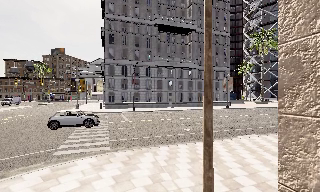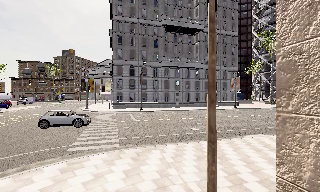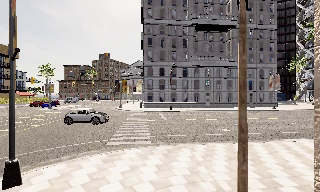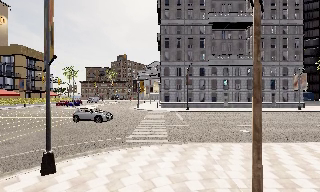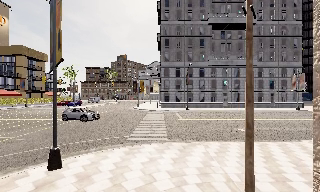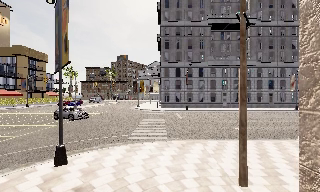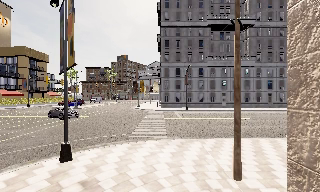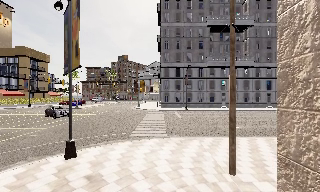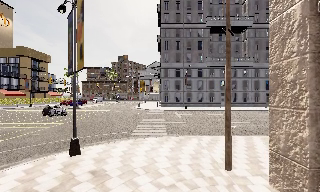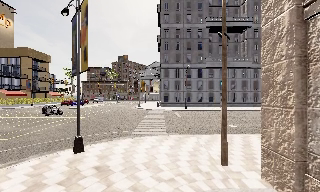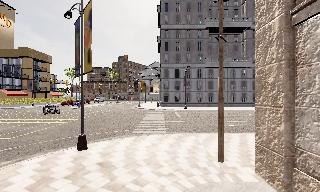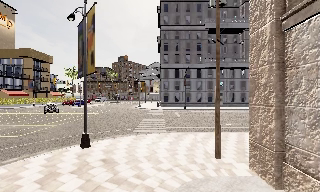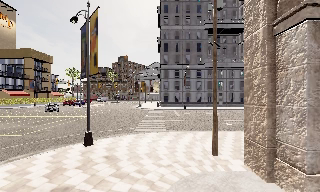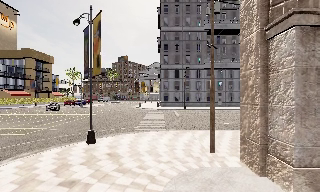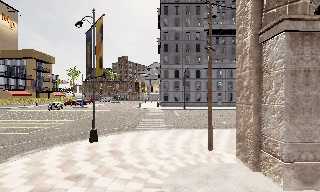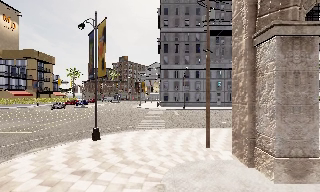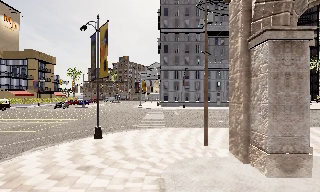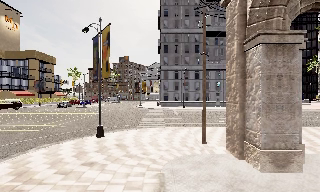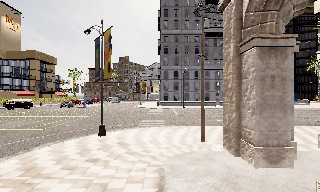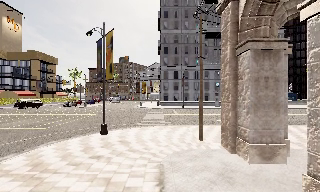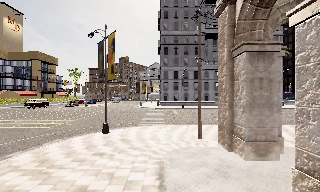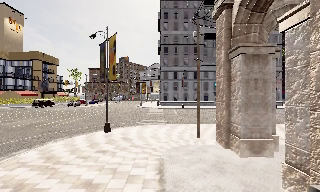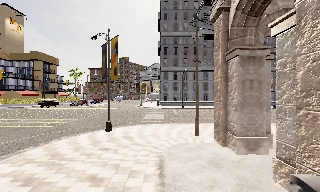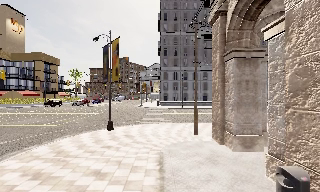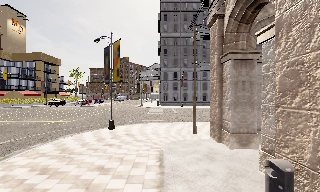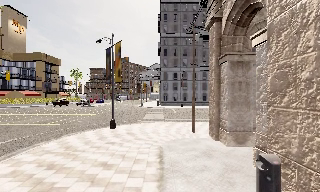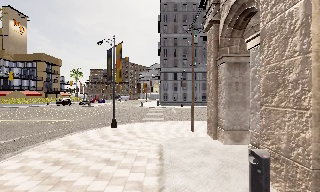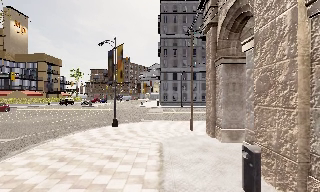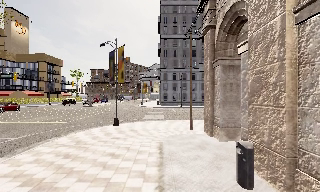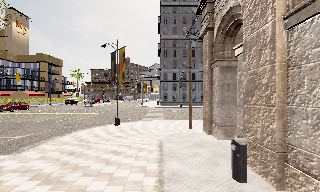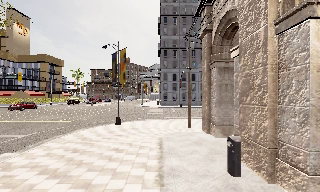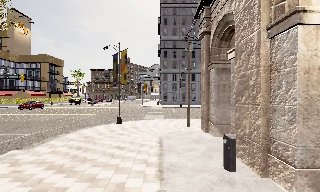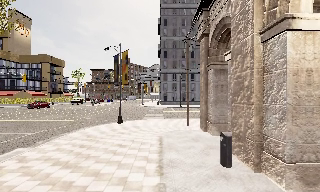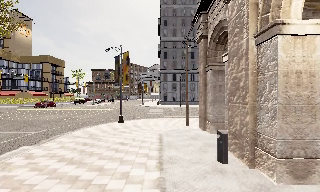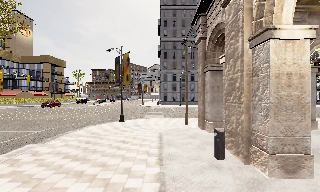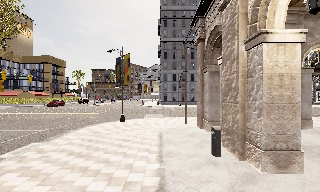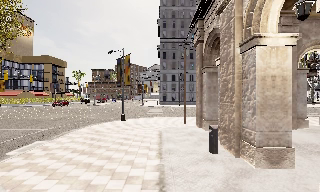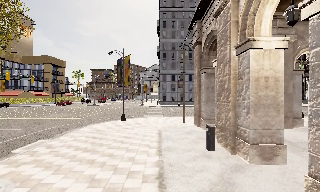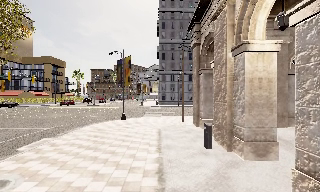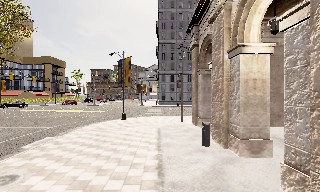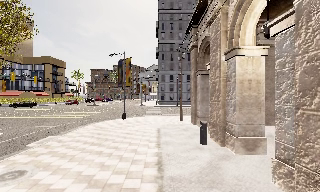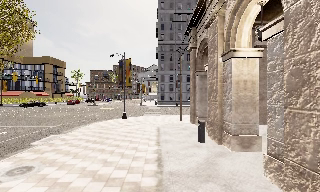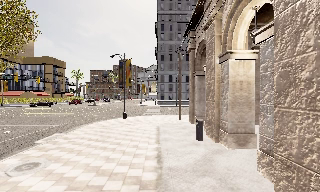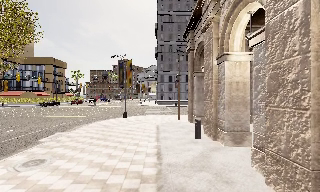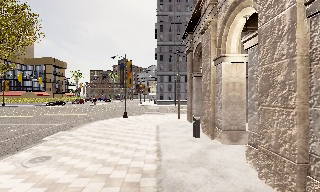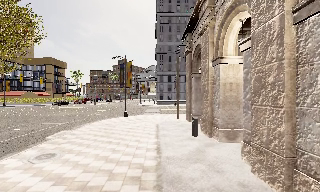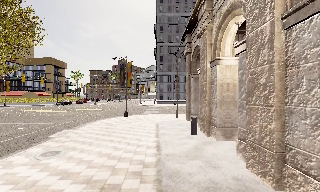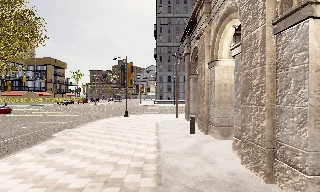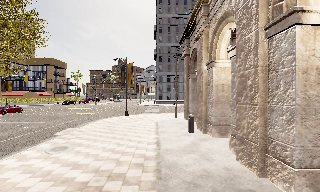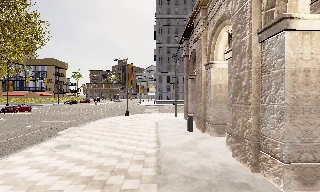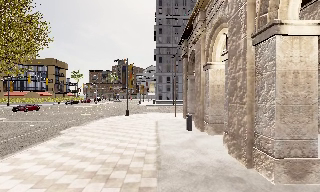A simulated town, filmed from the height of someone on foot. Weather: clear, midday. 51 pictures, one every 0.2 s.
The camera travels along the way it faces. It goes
backward.
0.0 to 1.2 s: The camera swings to its left by about 20 degrees, and the scene slides to the right. It travels backward, about 2 m, so what stands in front gets smaller.
1.2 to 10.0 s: The camera travels backward, about 15 m, so what stands in front gets smaller.
The film runs backward here.
